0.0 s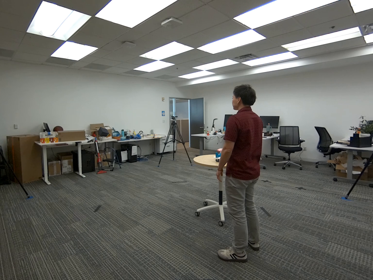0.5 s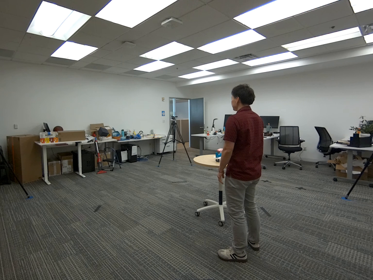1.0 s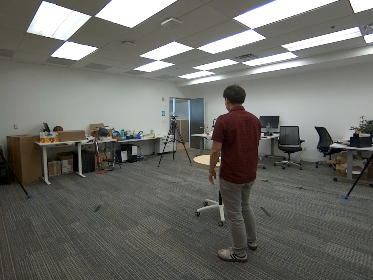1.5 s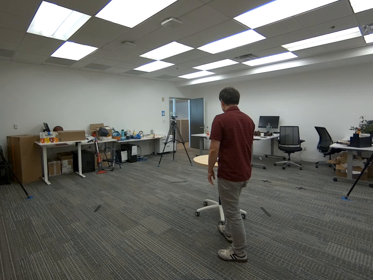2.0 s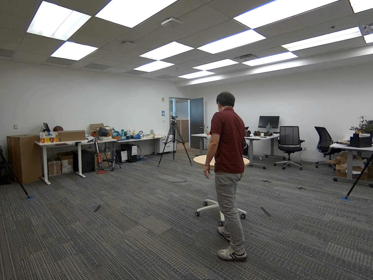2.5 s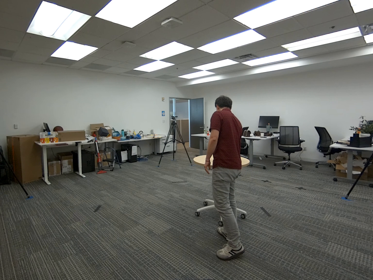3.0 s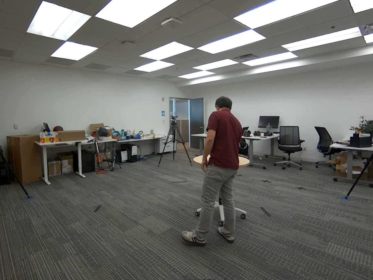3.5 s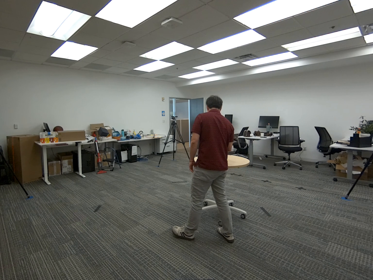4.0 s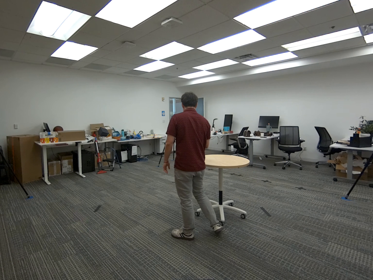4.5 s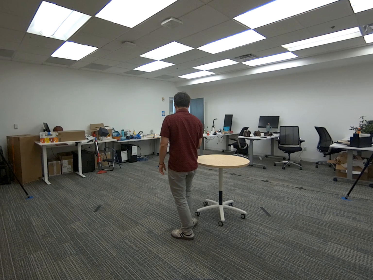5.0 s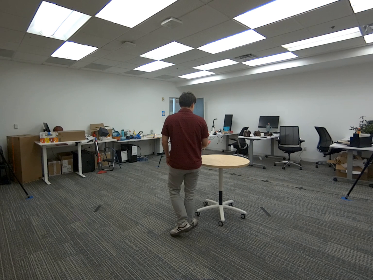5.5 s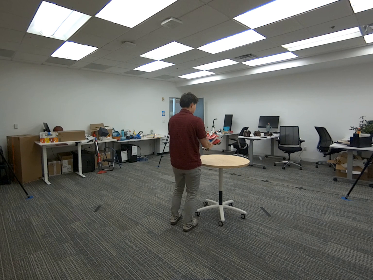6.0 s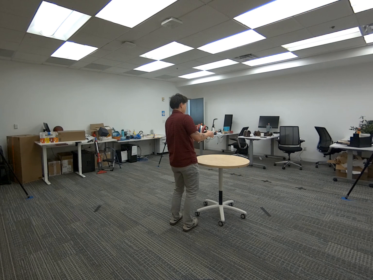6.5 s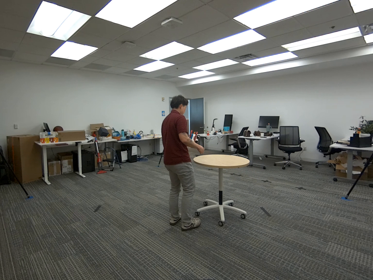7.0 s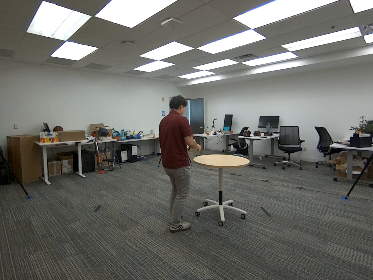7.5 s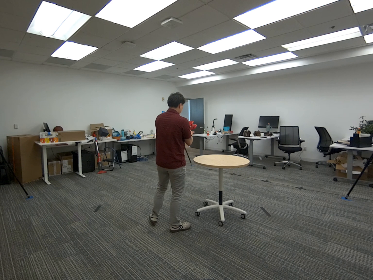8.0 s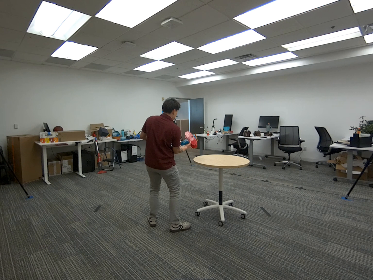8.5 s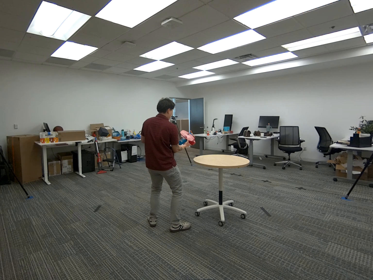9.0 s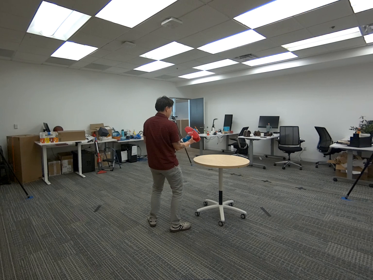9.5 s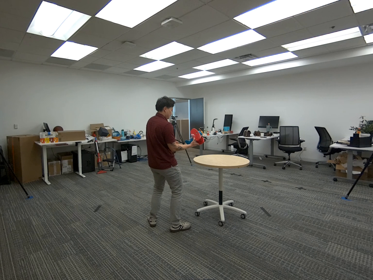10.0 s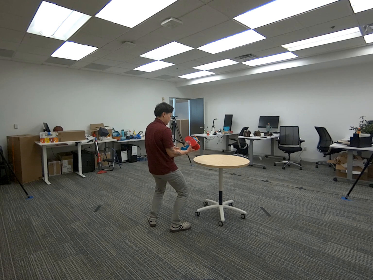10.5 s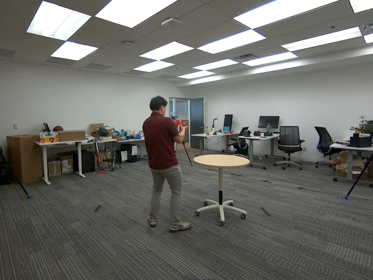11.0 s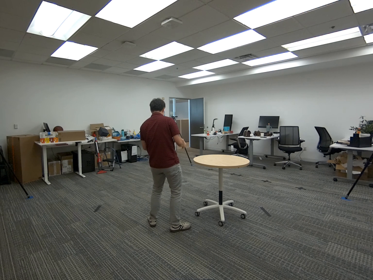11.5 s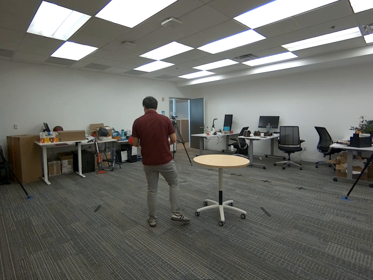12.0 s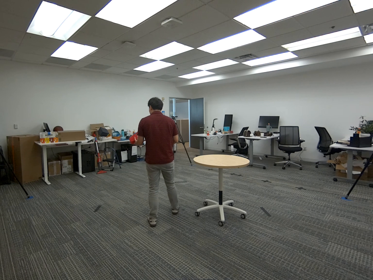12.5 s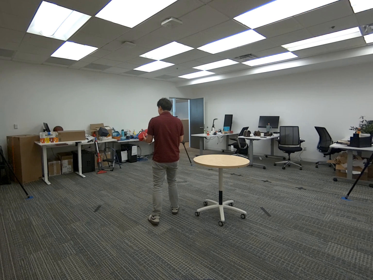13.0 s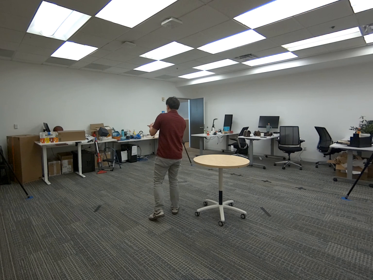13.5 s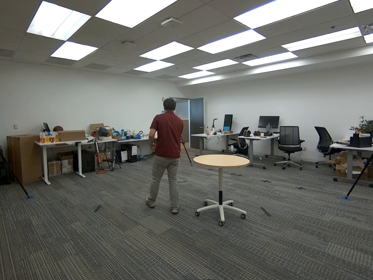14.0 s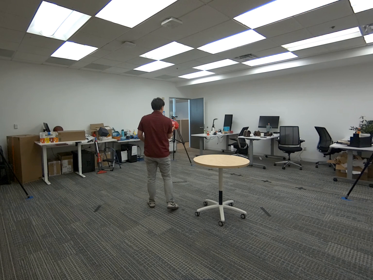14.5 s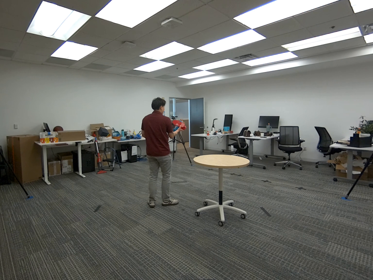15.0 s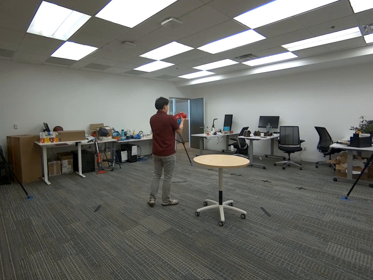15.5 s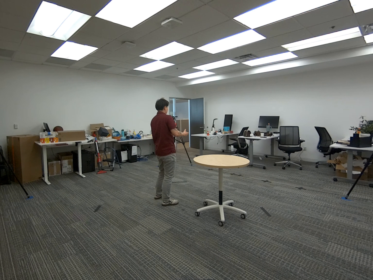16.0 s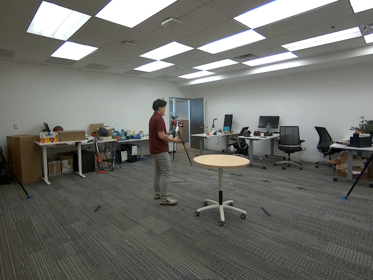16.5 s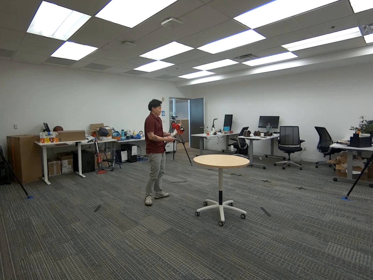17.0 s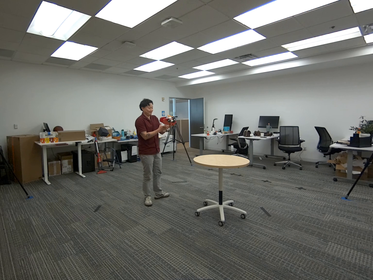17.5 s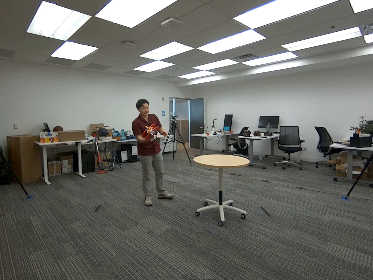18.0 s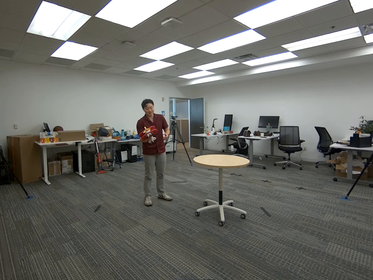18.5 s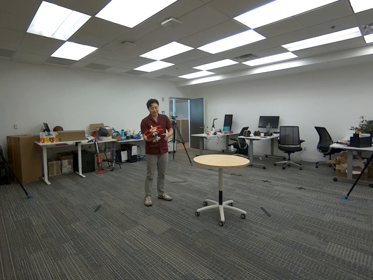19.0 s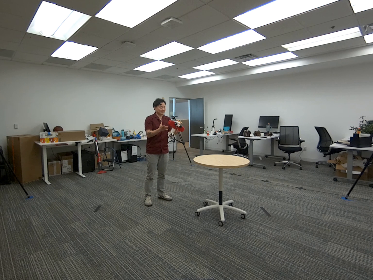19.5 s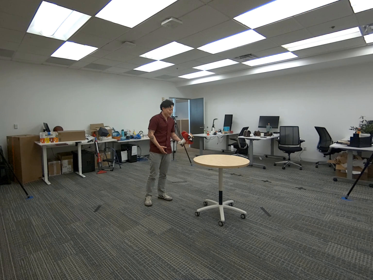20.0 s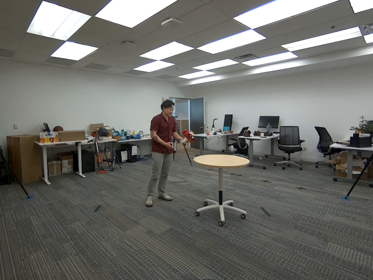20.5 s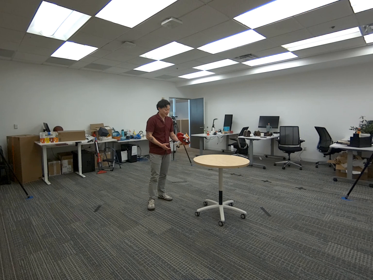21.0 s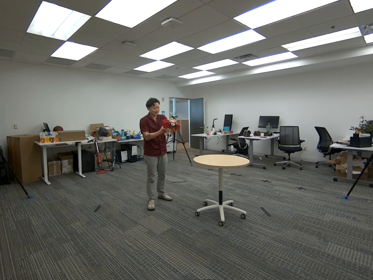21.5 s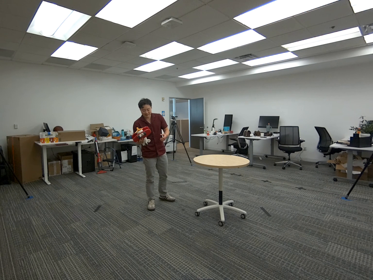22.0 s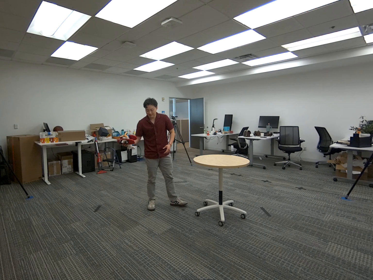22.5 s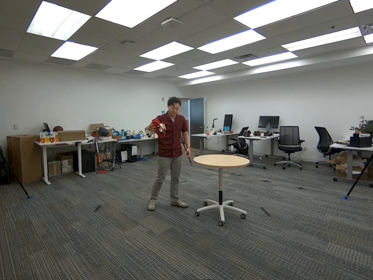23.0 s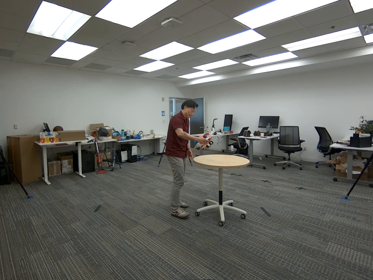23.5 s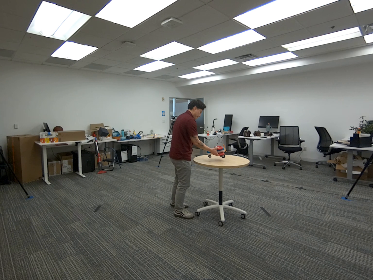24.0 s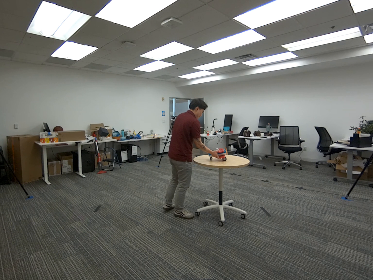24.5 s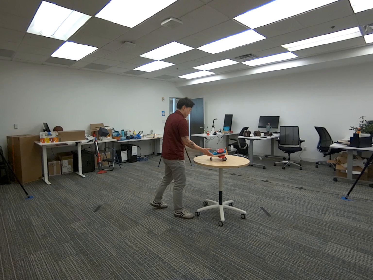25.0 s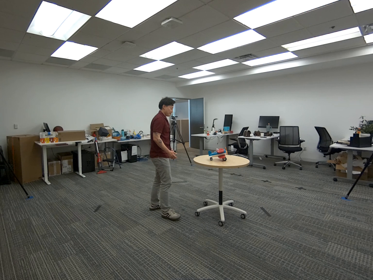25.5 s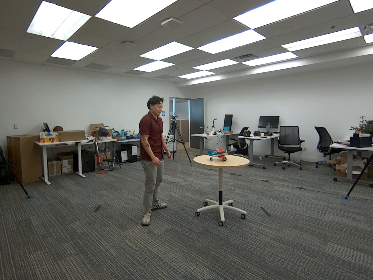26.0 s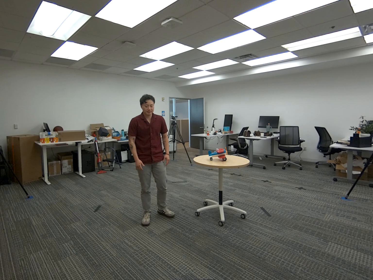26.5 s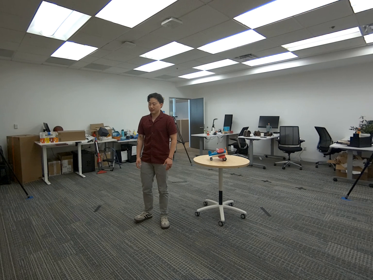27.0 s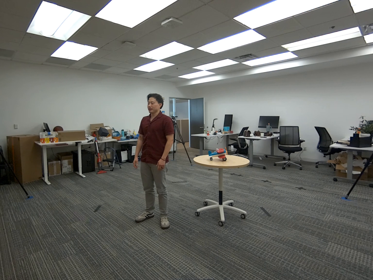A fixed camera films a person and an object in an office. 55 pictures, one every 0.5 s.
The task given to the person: Walk to the toy airplane on the round table. Pick it up with your right hand, toss it in the air, and catch it with your left hand. Alternate hands a few times, then place the plane back on the table when finished.
